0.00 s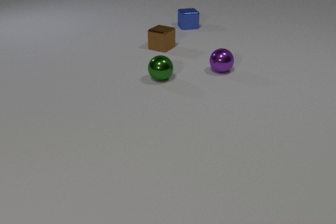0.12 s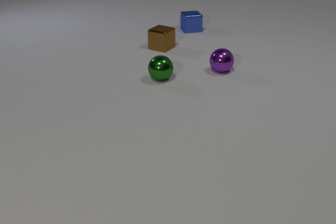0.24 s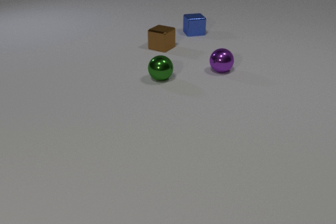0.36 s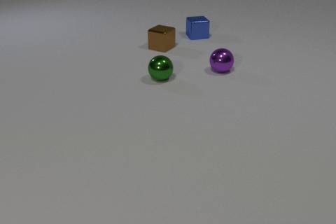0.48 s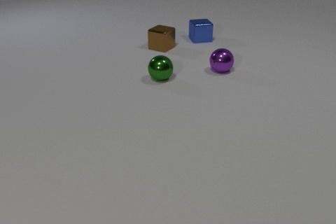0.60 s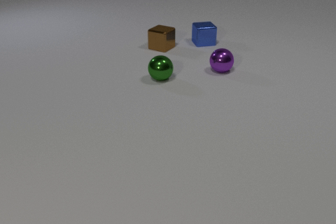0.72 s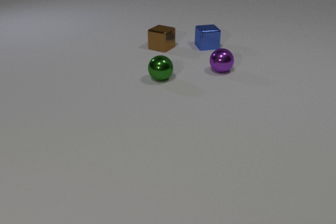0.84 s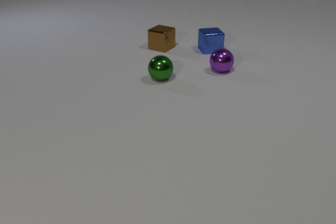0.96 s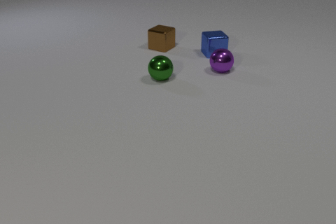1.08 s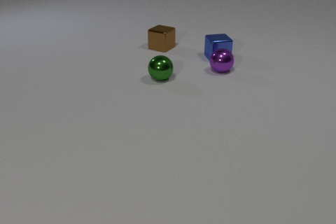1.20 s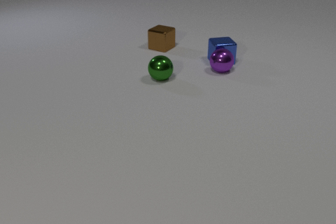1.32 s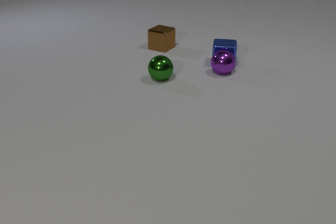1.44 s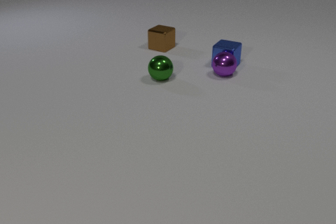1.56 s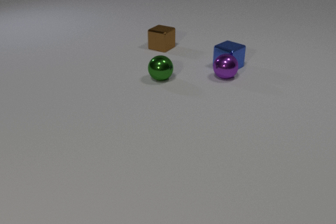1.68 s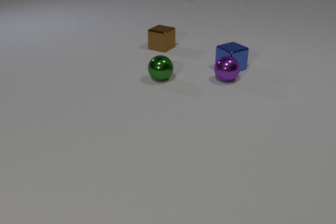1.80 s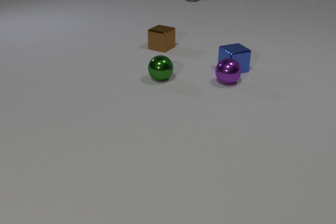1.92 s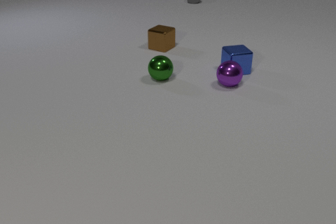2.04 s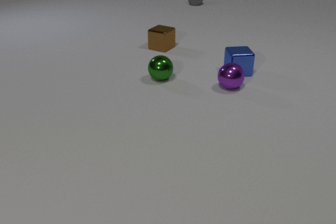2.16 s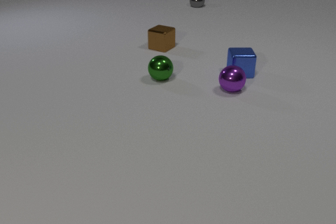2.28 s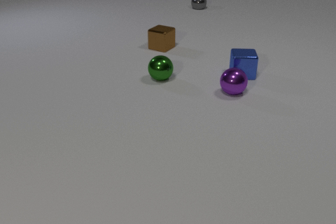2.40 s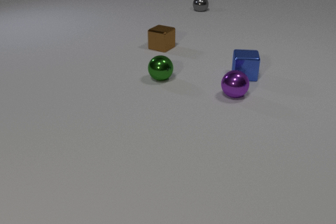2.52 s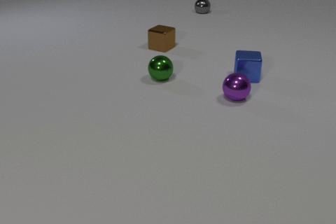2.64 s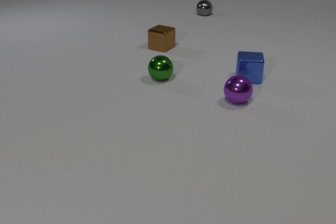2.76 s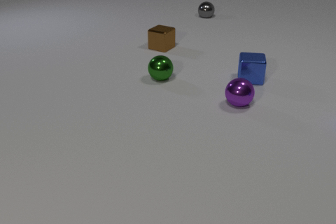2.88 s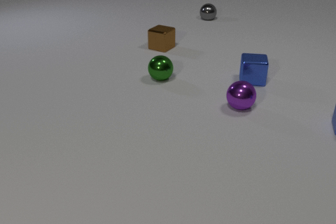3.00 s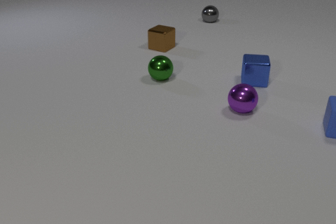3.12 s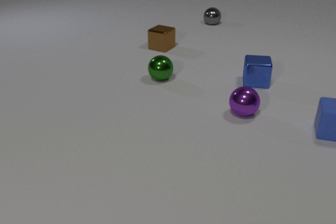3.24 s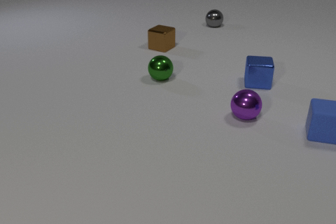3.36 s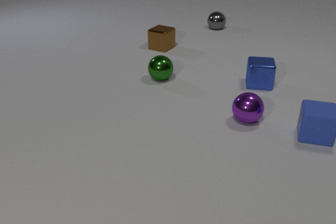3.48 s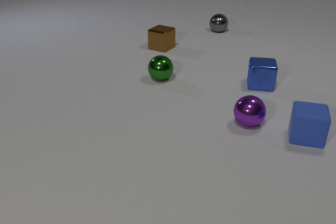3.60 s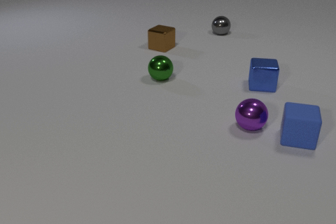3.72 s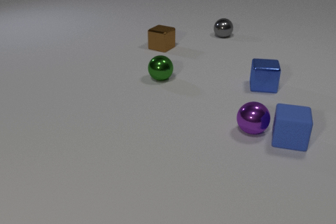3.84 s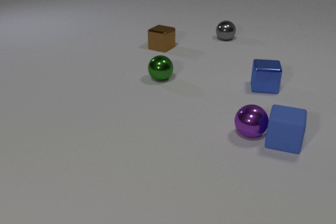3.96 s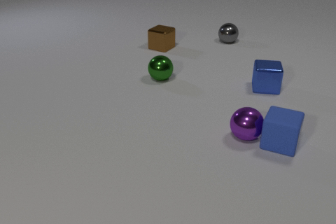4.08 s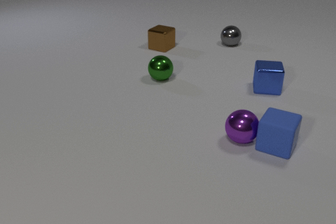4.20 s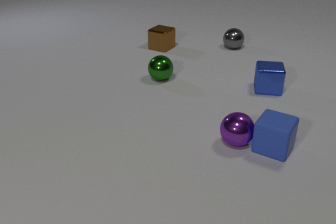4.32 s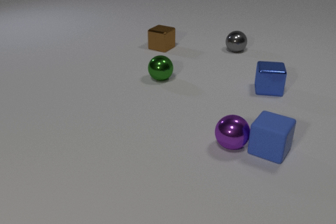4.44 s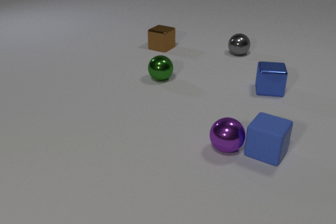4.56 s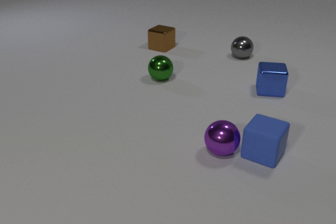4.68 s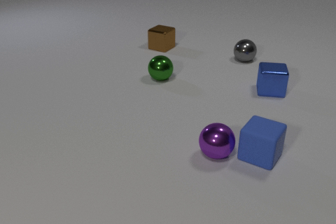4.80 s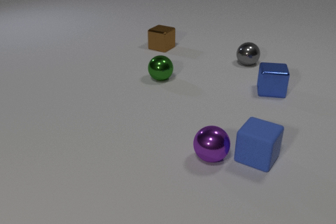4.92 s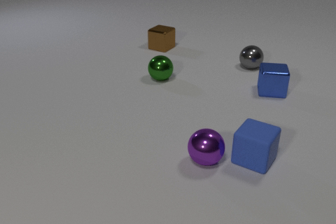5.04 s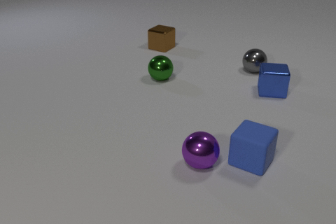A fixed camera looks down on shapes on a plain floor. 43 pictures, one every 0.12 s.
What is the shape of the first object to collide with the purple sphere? cube.
How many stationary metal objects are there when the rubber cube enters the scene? 2.
How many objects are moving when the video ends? 4.
0.00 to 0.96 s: The blue metal cube slides toward the camera.
0.96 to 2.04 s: The blue metal cube slides toward the camera and to the right, spins clockwise seen from above by about 105 degrees, its near face sliding to the left. The purple metal sphere rolls toward the camera. The gray metal sphere comes in at the top edge, rolls toward the camera. The blue metal cube and the purple metal sphere collide.
2.04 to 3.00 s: The blue metal cube slides toward the camera and to the right. The purple metal sphere rolls toward the camera. The blue rubber cube comes in at the right edge, slides to the left and toward the camera. The gray metal sphere rolls toward the camera.
3.00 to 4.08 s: The blue metal cube slides toward the camera and to the right. The purple metal sphere rolls toward the camera. The blue rubber cube slides to the left and toward the camera. The gray metal sphere rolls toward the camera. The purple metal sphere and the blue rubber cube collide.
4.08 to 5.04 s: The blue metal cube slides toward the camera. The purple metal sphere rolls toward the camera and to the left. The blue rubber cube slides toward the camera and to the left. The gray metal sphere rolls toward the camera.
